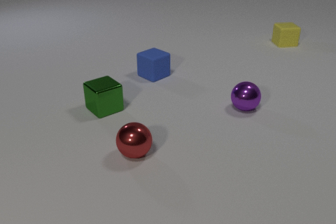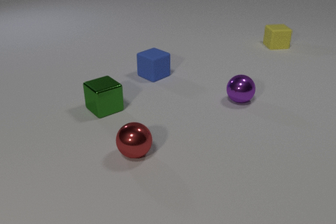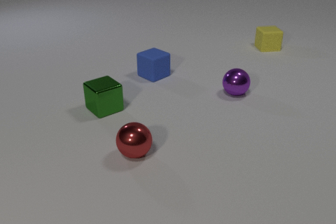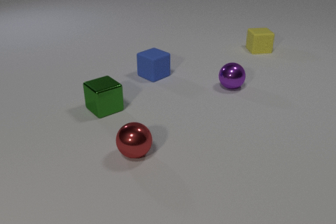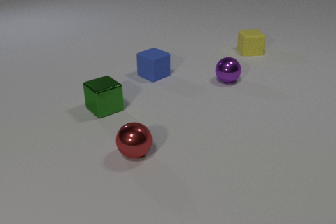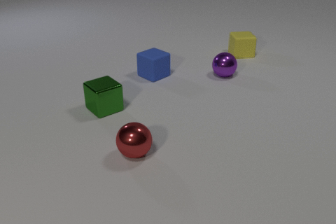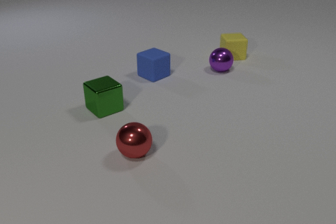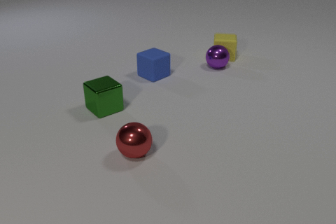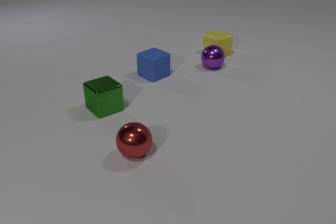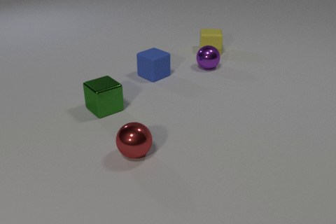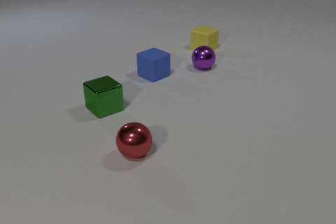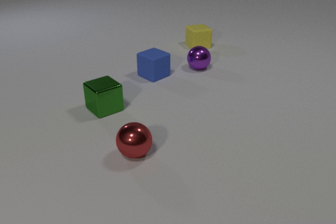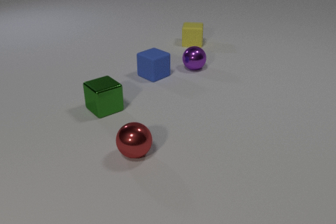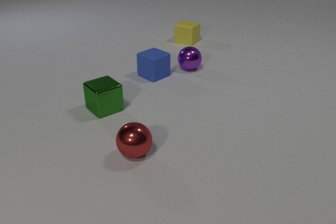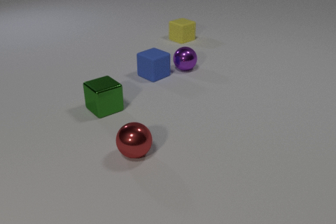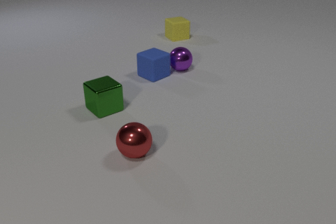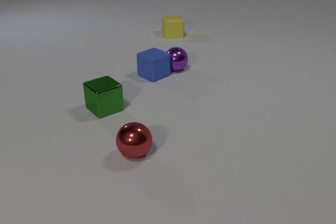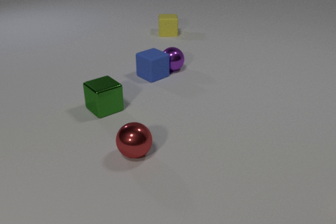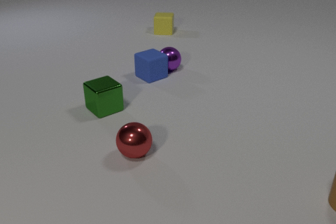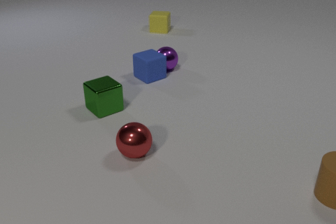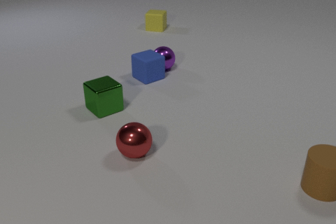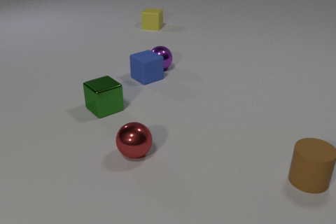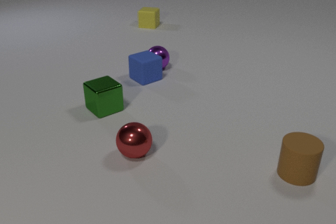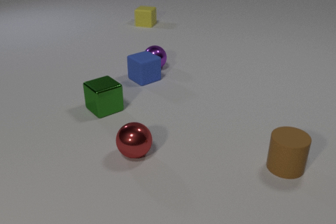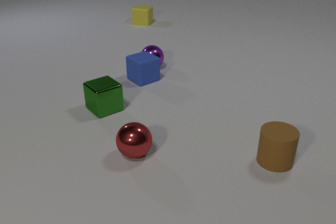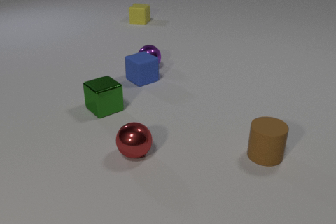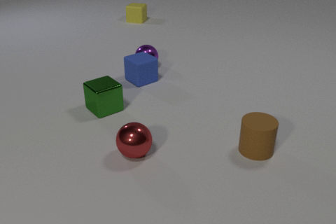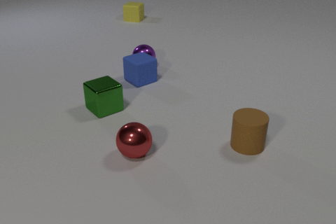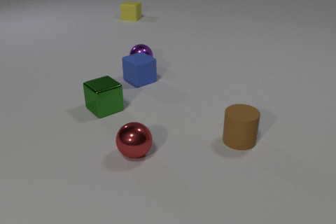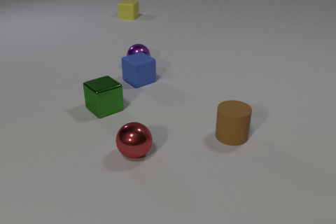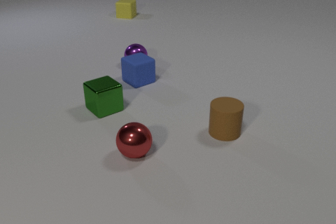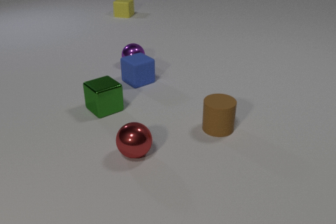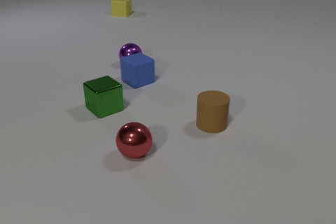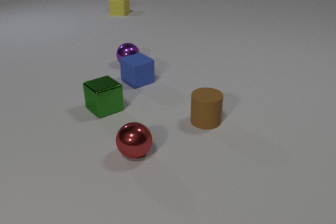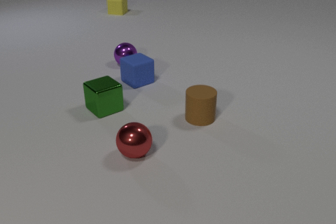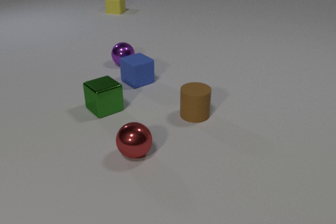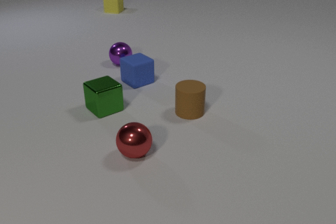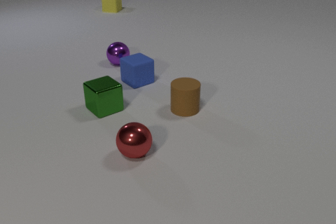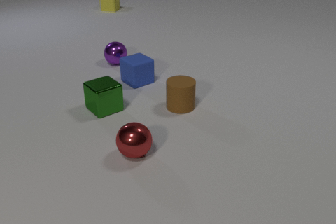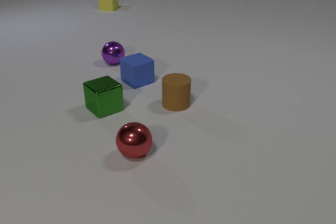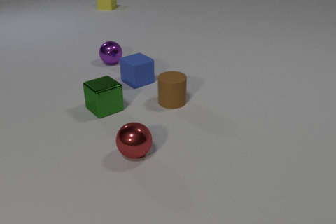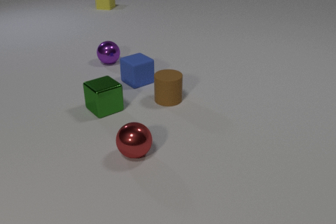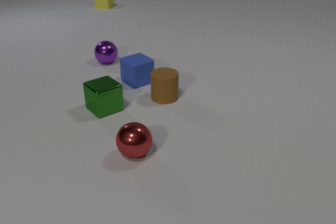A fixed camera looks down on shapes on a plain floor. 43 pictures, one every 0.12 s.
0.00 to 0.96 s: The yellow rubber cube slides to the left and toward the camera. The purple metal sphere rolls away from the camera. The yellow rubber cube and the purple metal sphere collide.
0.96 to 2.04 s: The yellow rubber cube slides away from the camera and to the left. The purple metal sphere rolls to the left. The purple metal sphere and the blue rubber cube collide.
2.04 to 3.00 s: The yellow rubber cube slides away from the camera and to the left. The purple metal sphere rolls to the left. The blue rubber cube slides to the left and toward the camera. The brown rubber cylinder comes in at the right edge, slides to the left and away from the camera.
3.00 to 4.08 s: The yellow rubber cube slides away from the camera and to the left. The purple metal sphere rolls to the left. The brown rubber cylinder slides to the left and away from the camera.
4.08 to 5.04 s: The yellow rubber cube slides away from the camera and to the left. The purple metal sphere rolls to the left and away from the camera. The brown rubber cylinder slides away from the camera and to the left.
What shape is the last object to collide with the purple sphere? cube.
Are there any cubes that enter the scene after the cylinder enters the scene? no.
What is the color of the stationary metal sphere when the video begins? red.
